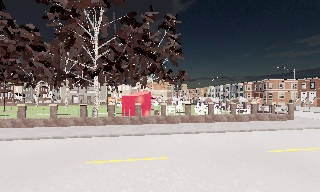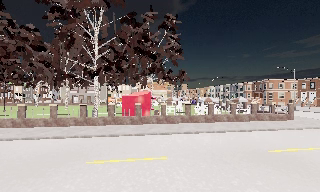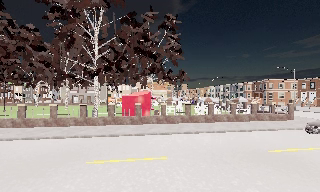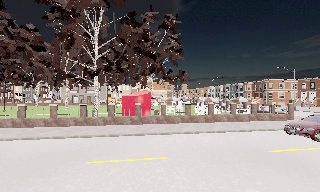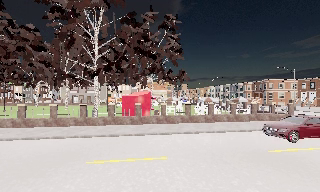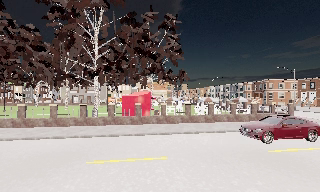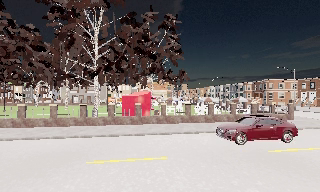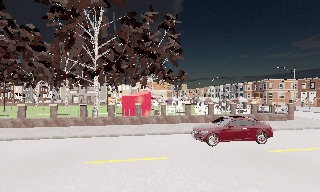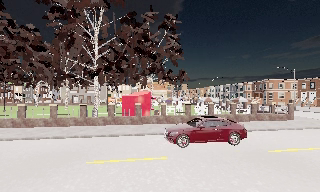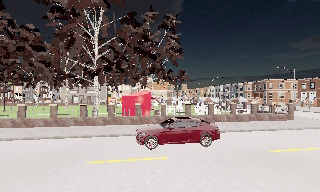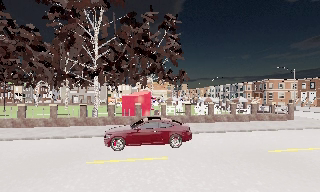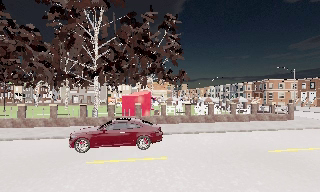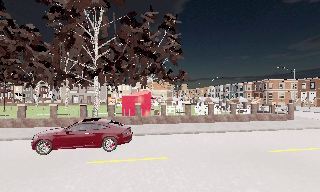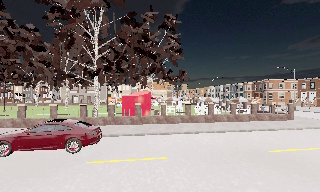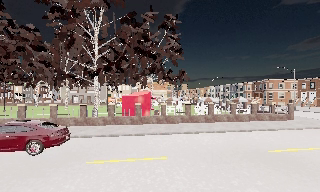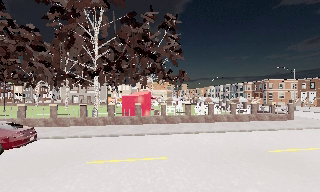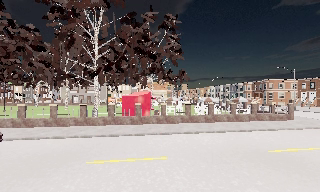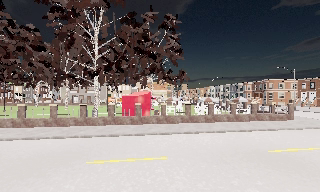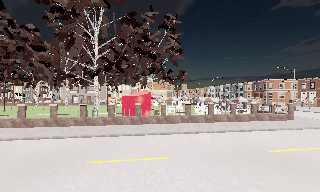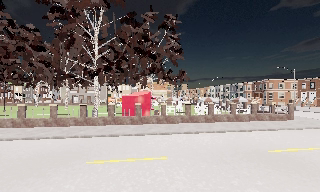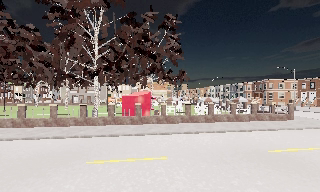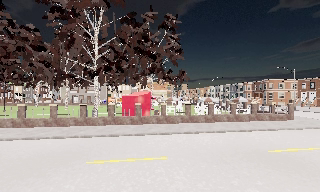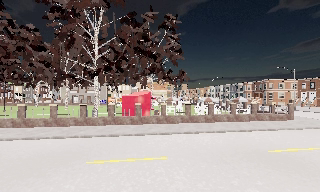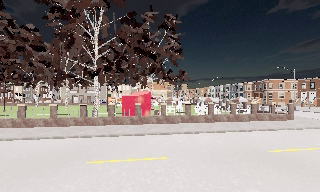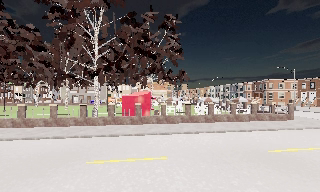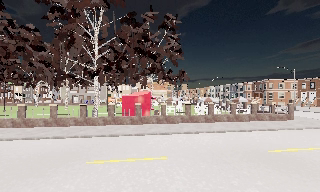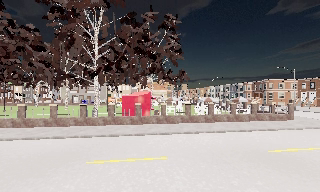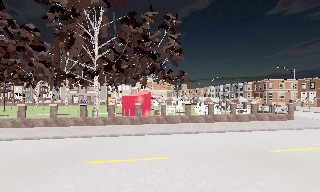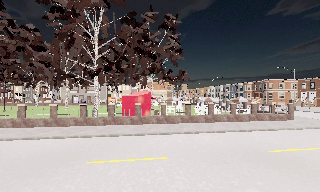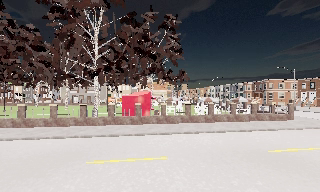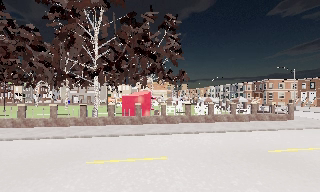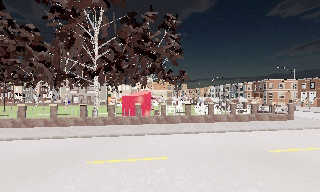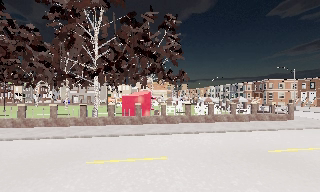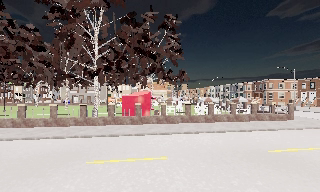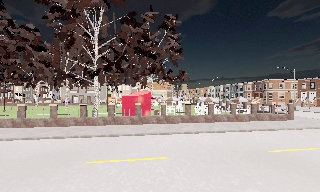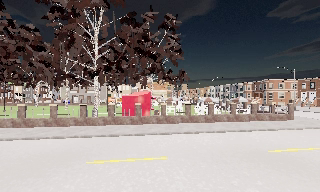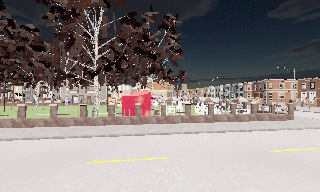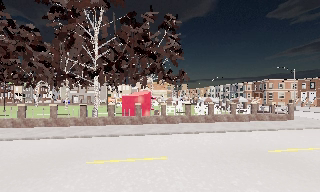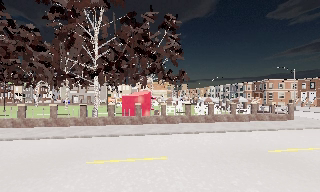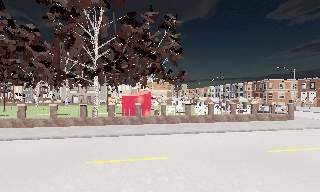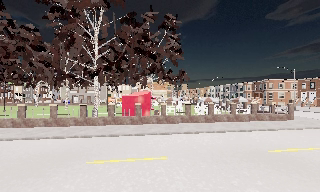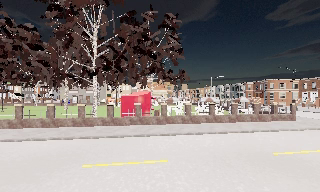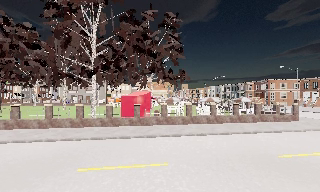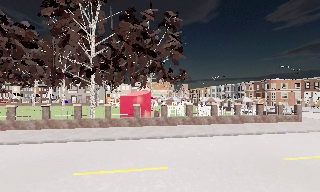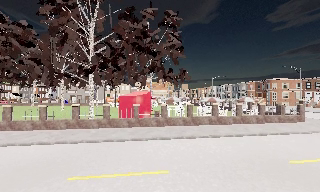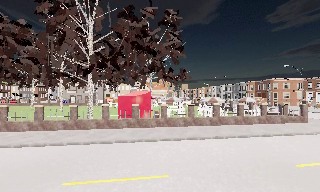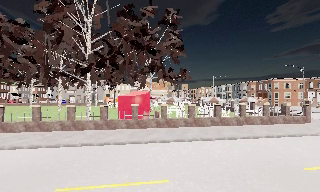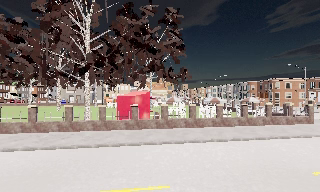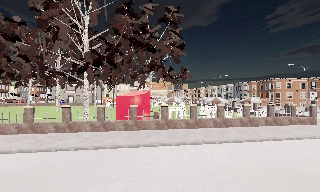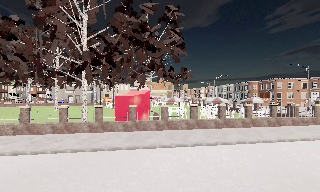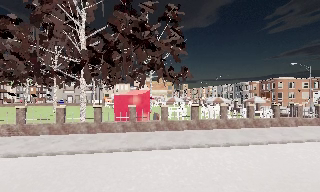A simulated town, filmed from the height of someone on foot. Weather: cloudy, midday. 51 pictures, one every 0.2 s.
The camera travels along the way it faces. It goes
forward.
0.0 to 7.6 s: The camera keeps its place and its aim.
7.6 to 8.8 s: The camera travels forward, about 1 m, so what stands in front looms larger. It gains speed.
8.8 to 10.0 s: The camera travels forward, about 2 m, so what stands in front looms larger.
The film runs forward here.
